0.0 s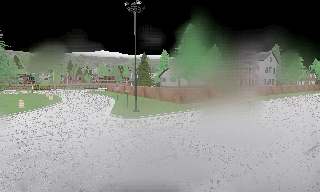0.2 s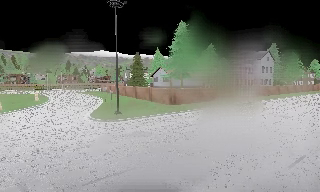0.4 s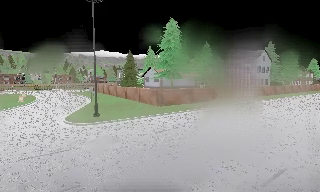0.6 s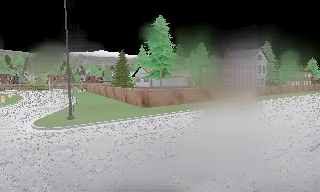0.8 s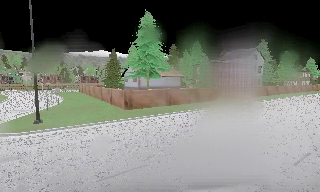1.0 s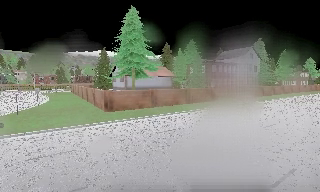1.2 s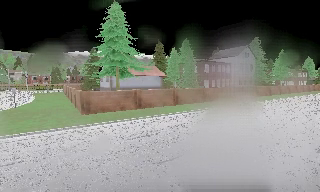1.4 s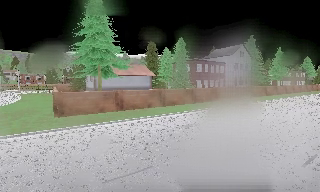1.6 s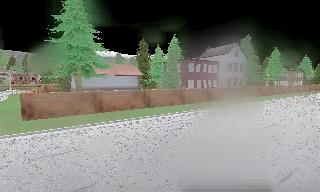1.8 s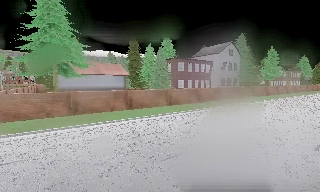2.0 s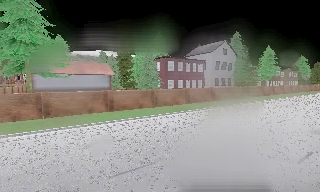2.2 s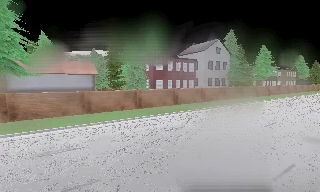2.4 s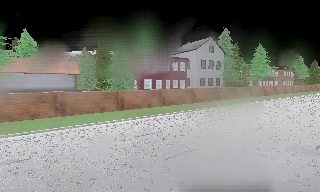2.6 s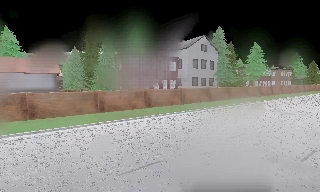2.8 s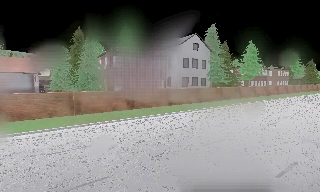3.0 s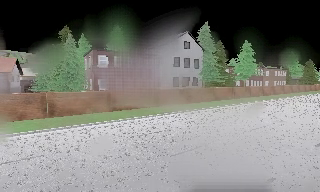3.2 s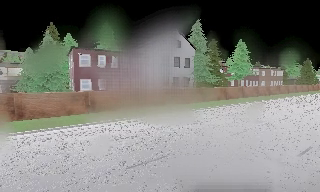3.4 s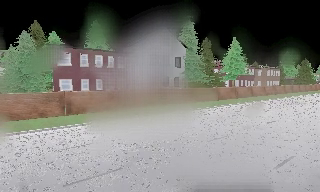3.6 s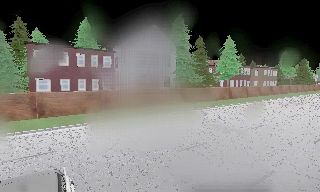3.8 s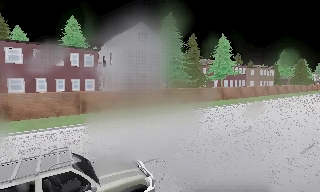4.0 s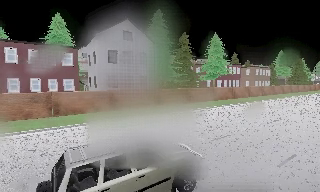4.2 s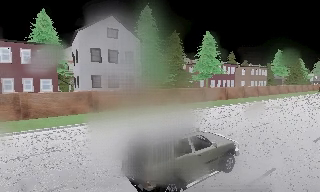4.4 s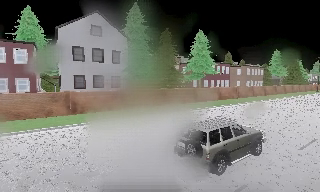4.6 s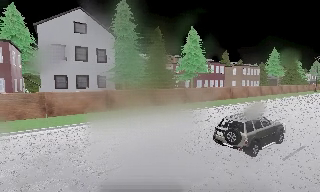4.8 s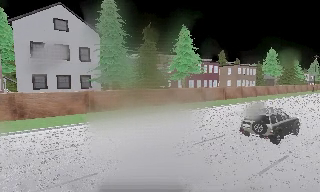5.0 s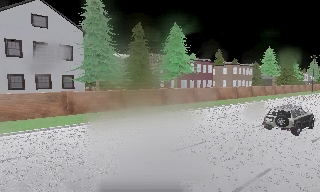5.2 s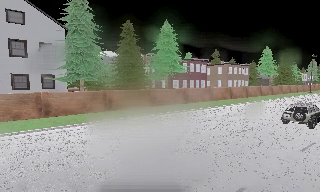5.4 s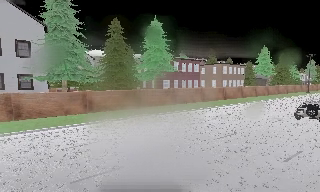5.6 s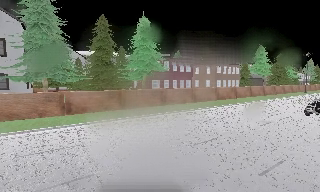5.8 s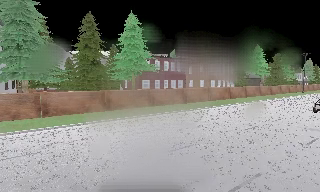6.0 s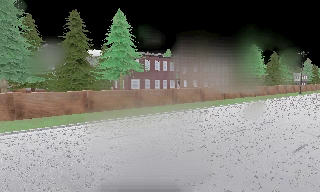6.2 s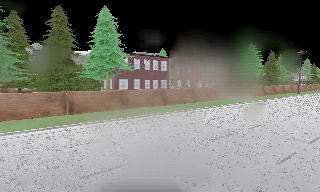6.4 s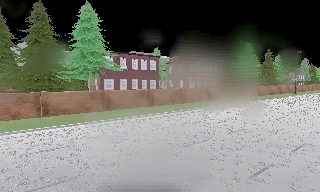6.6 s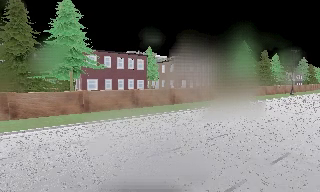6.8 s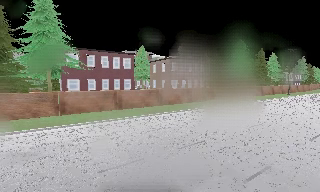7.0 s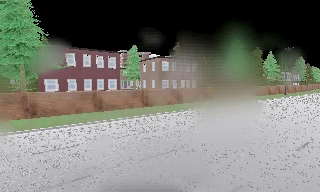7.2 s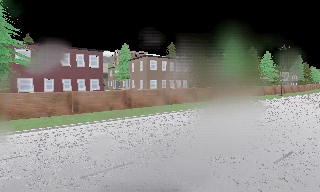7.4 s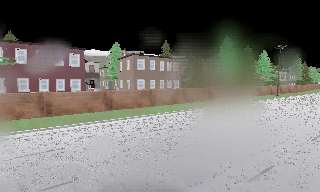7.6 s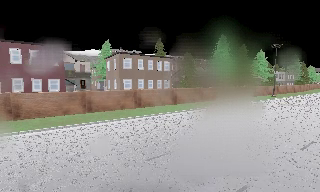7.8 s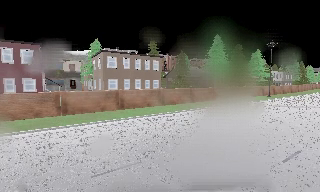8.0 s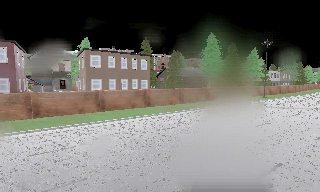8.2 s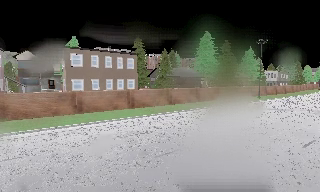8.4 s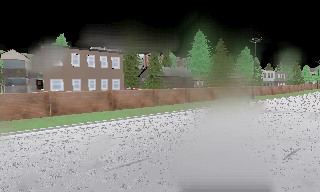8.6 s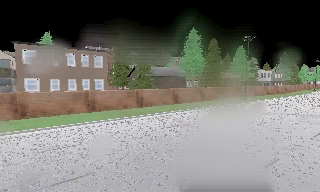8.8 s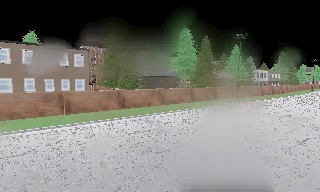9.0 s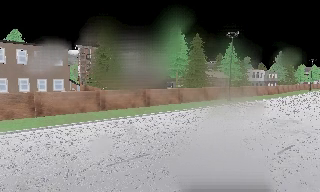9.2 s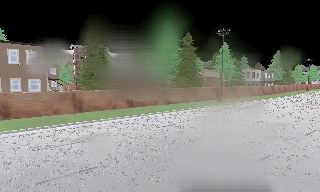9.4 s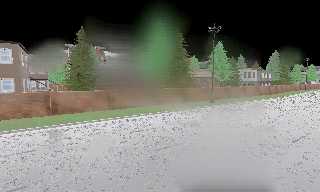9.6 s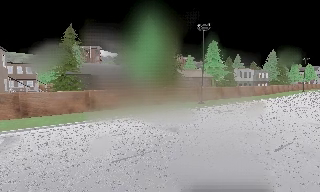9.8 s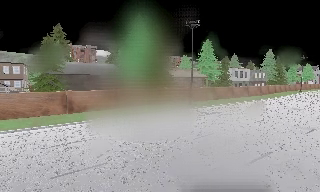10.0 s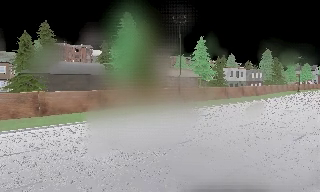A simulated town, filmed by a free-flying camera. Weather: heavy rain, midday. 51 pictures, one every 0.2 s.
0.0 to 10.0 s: The camera travels to its right and forward, about 115 m, so close, fixed things drift to the left.
The film runs forward here.
